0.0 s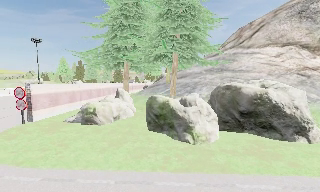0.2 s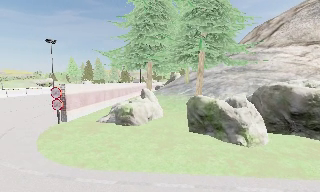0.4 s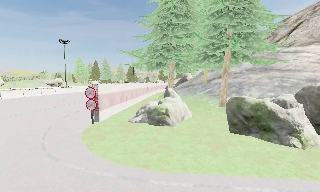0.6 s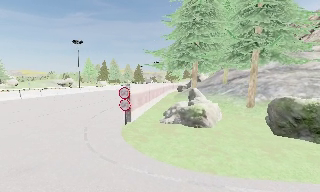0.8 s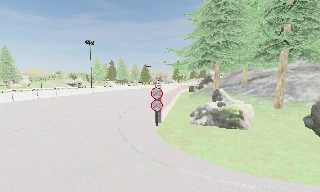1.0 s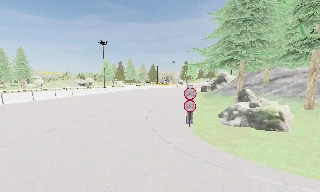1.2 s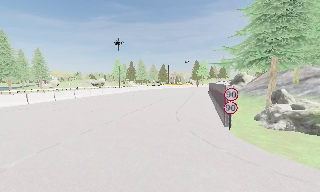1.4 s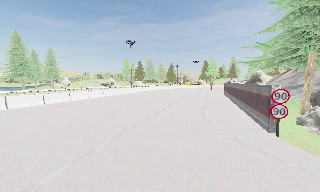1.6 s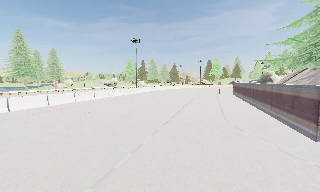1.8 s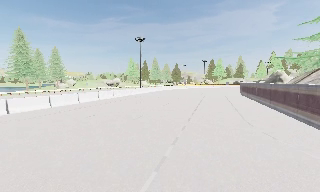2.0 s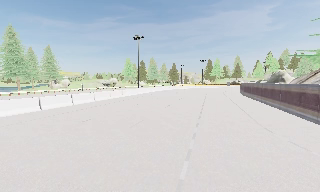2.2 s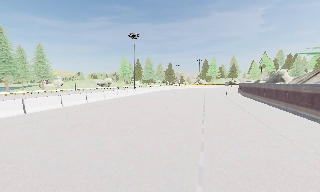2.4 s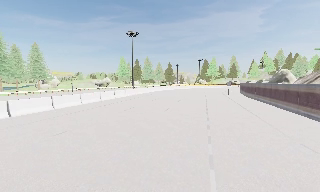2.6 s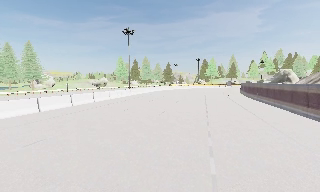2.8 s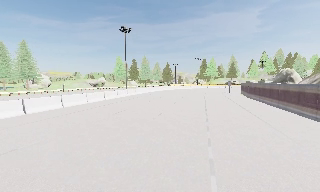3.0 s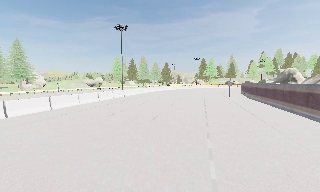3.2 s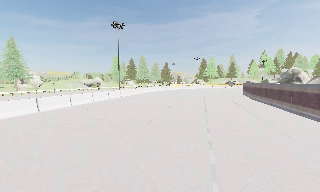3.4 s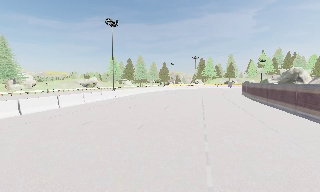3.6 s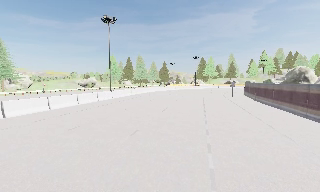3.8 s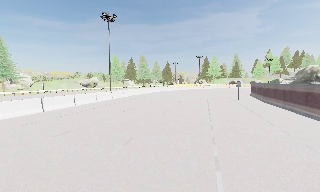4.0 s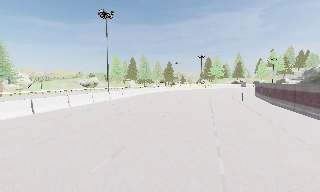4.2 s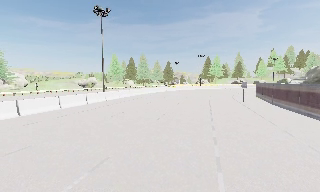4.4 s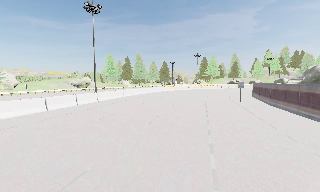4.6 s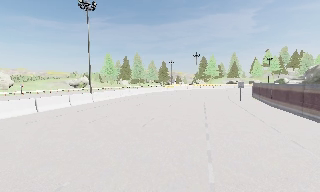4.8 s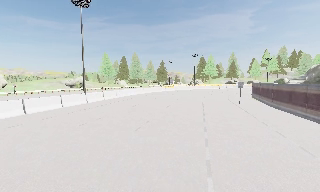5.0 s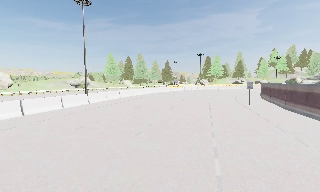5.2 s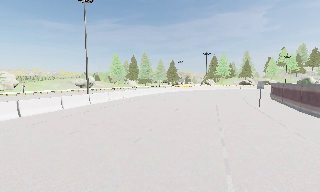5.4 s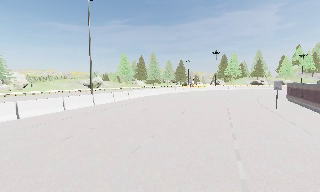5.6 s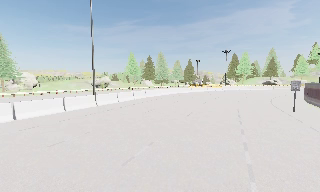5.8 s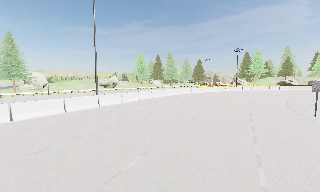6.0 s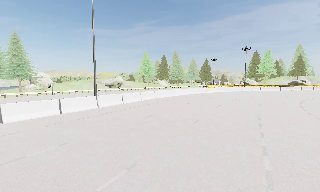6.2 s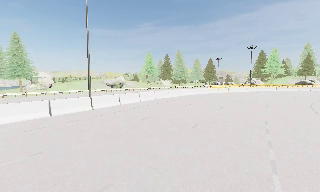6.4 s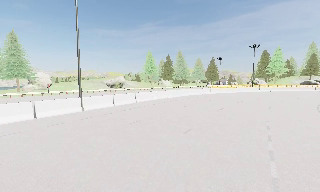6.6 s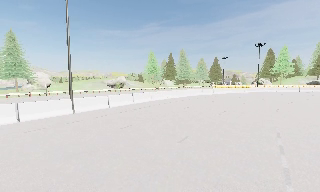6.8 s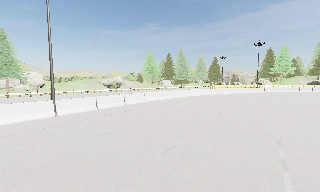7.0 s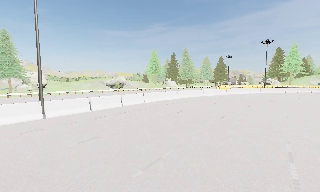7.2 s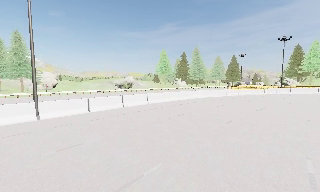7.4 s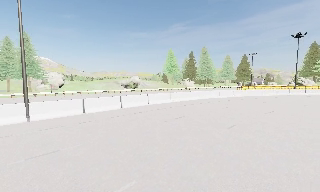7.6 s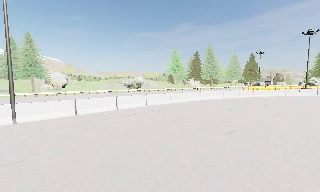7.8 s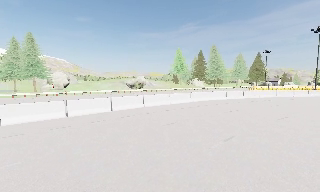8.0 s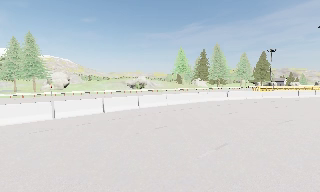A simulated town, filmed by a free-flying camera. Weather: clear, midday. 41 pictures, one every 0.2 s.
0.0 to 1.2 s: The camera pans to its left, which is counterclockwise from overhead, by about 10 degrees. It travels to its left, about 10 m, so close, fixed things drift to the right.
1.2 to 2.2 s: The camera travels forward and to its left, about 7 m, so what stands in front looms larger.
2.2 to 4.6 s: The camera travels forward, about 13 m, so what stands in front looms larger.
4.6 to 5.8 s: The camera pans to its left, which is counterclockwise from overhead, by about 15 degrees. It travels forward, about 6 m, so what stands in front looms larger.
5.8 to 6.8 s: The camera travels forward and to its right, about 6 m, so what stands in front looms larger.
6.8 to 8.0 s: The camera pans to its left, which is counterclockwise from overhead, by about 15 degrees. It travels forward and to its right, about 7 m, so what stands in front looms larger.
The film runs forward here.
